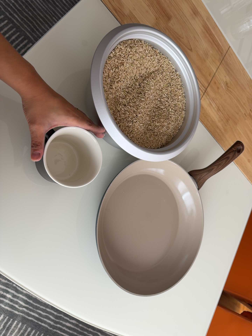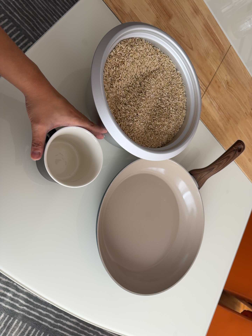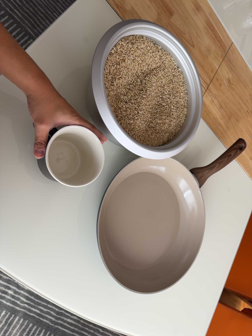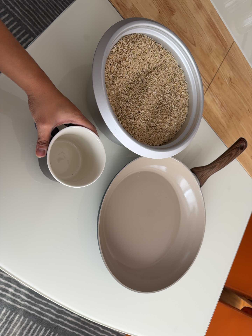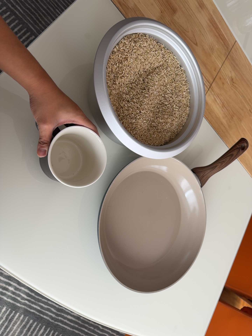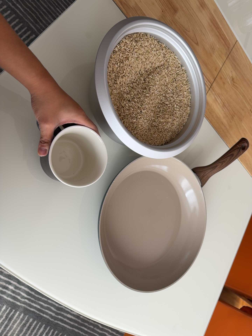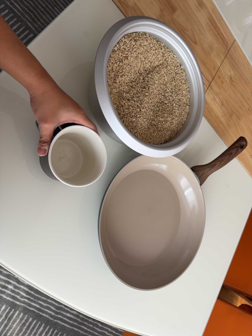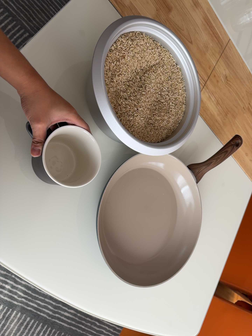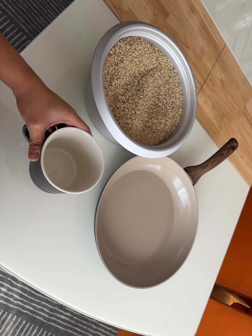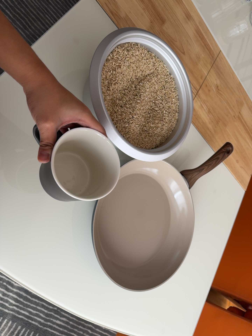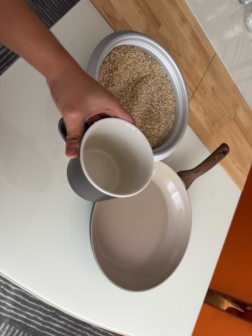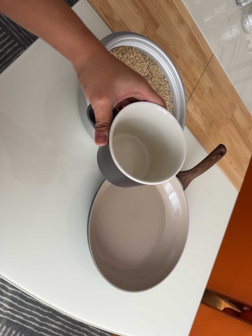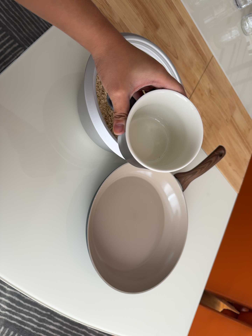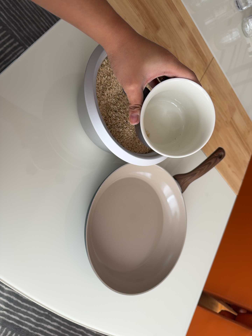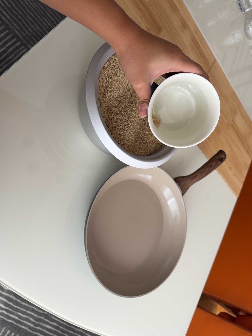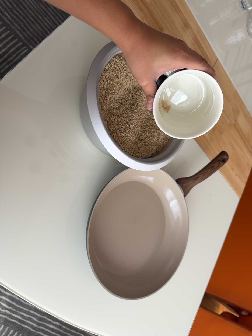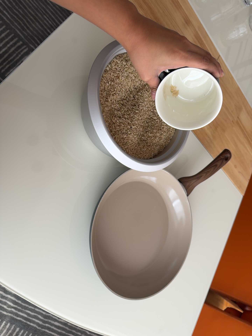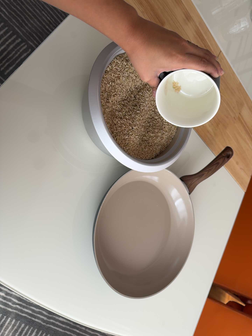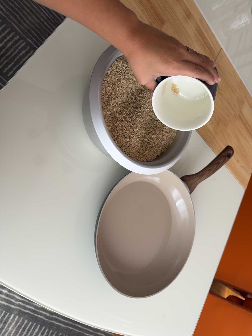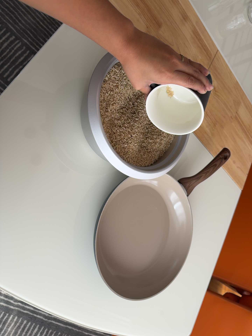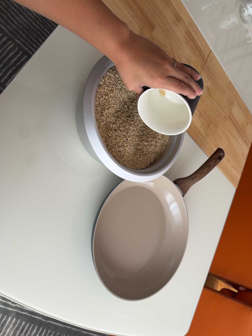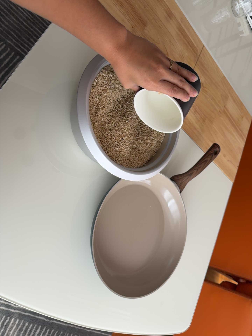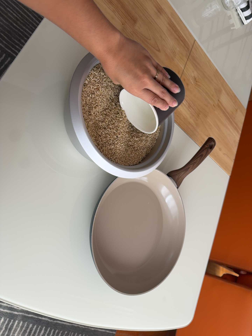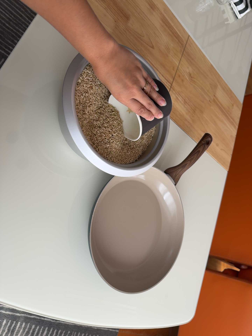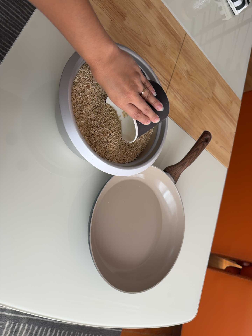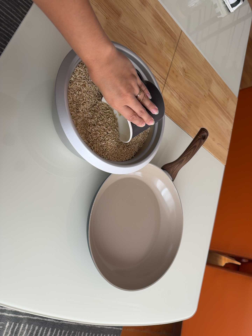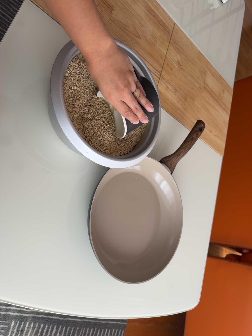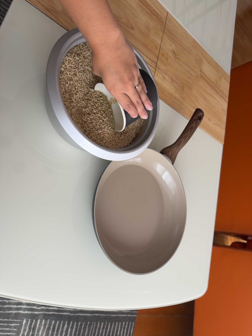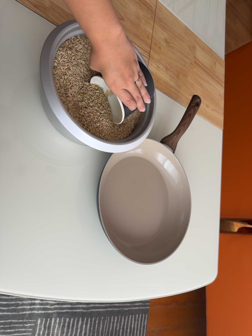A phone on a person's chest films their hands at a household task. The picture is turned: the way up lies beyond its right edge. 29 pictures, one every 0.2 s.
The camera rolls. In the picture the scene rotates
counterclockwise.
0.0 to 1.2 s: The camera keeps its place and its aim.
1.2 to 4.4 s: The camera travels toward the top of its view, about 8 cm.
4.4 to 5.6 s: The camera rolls about its line of sight by about 15 degrees, and the scene rotates counterclockwise.
The film runs forward here.
